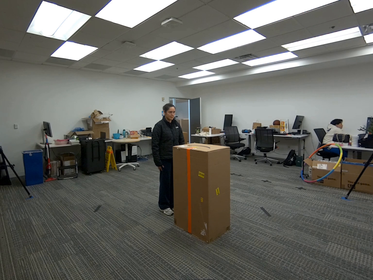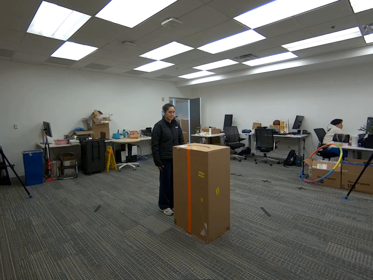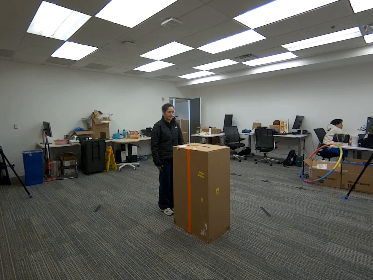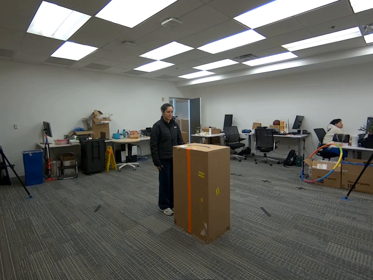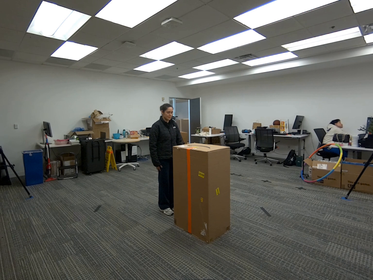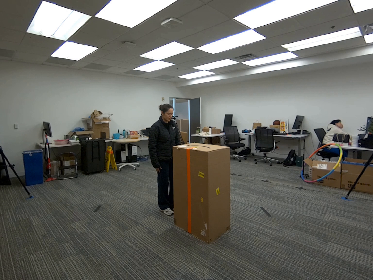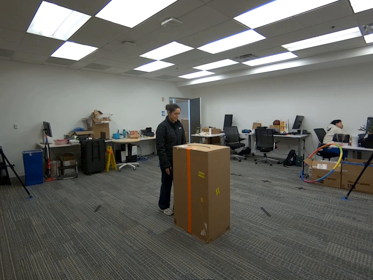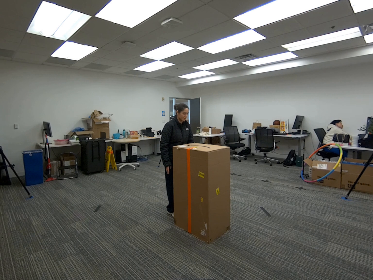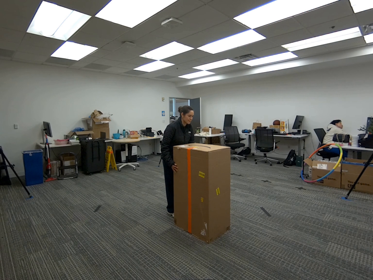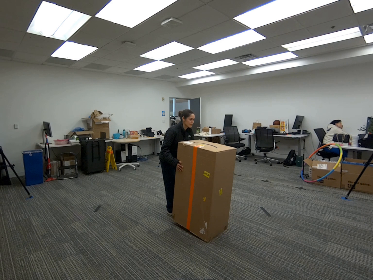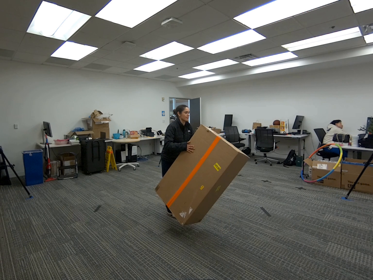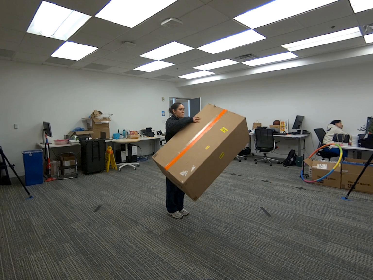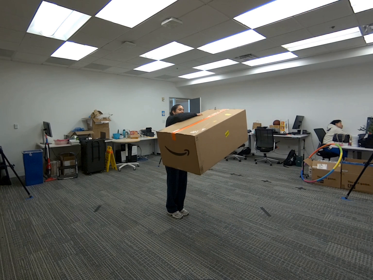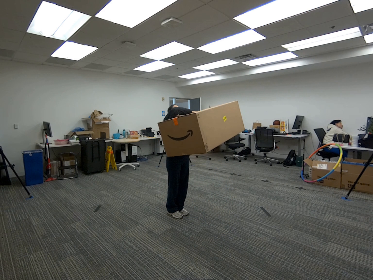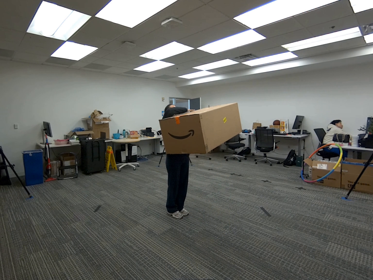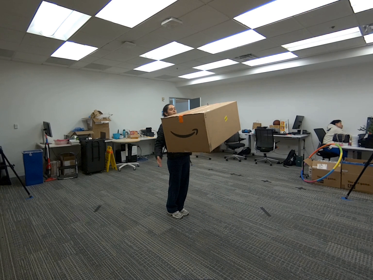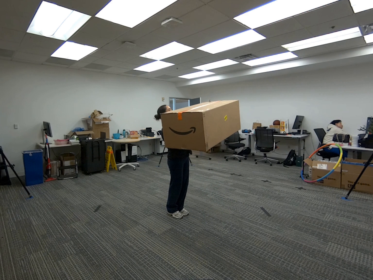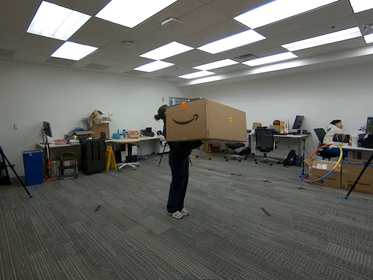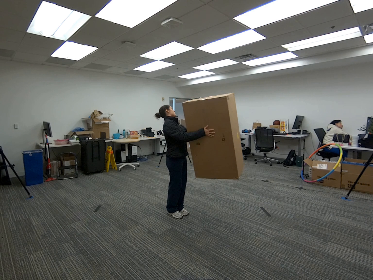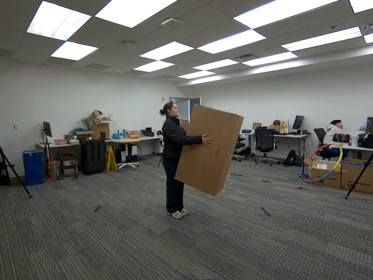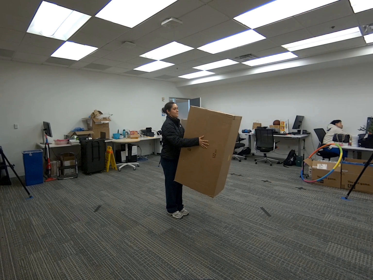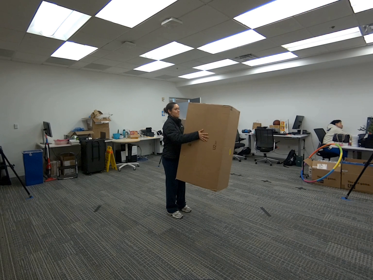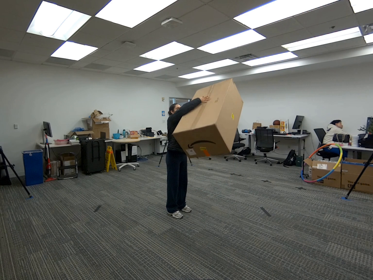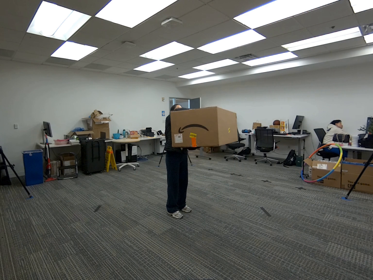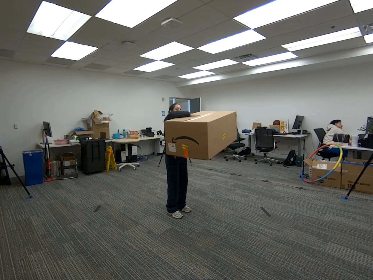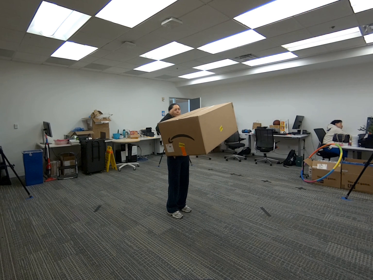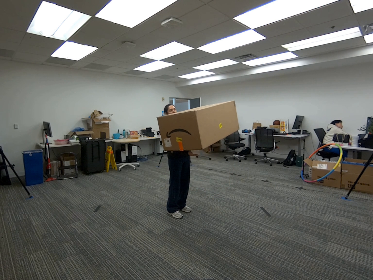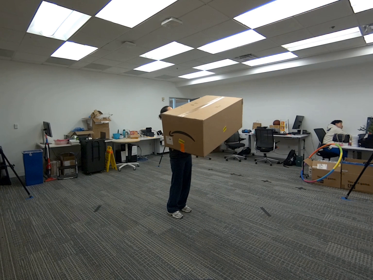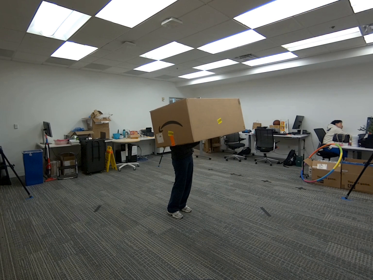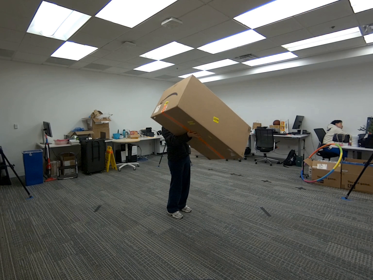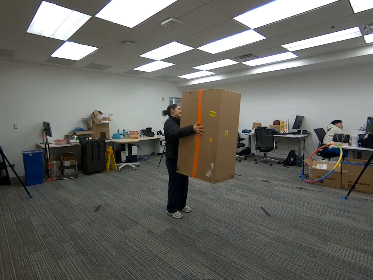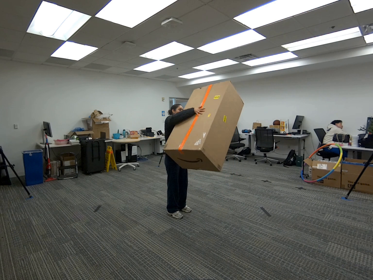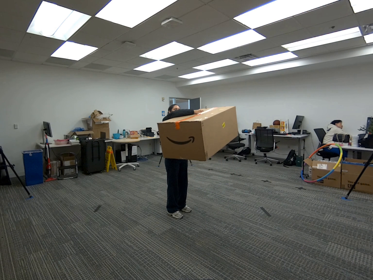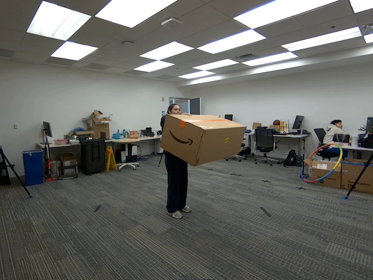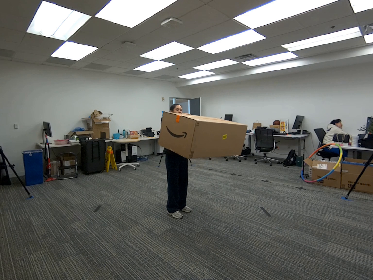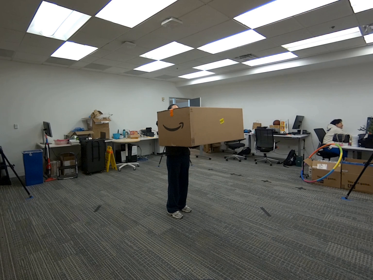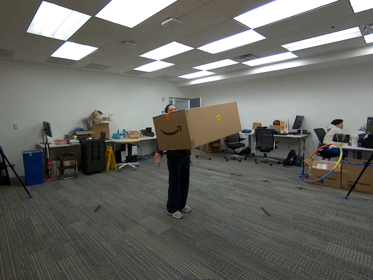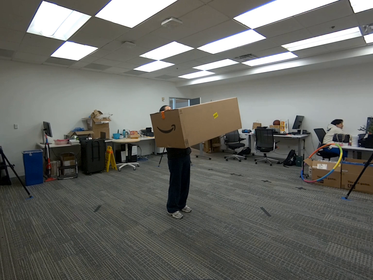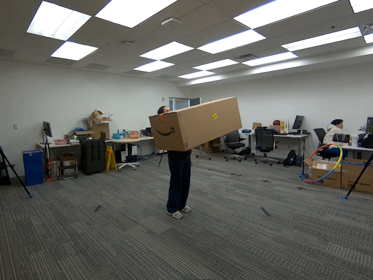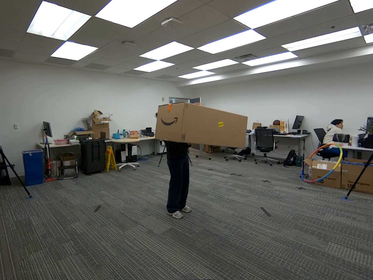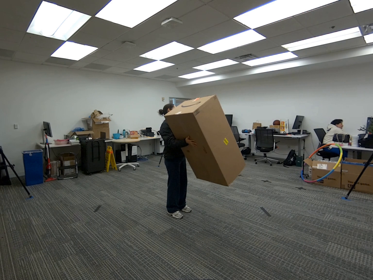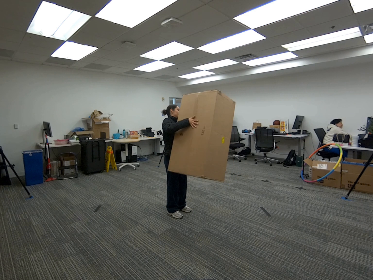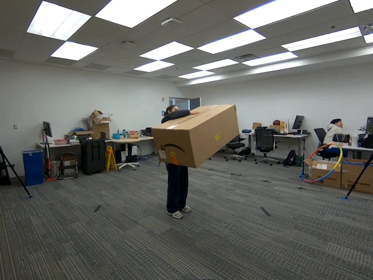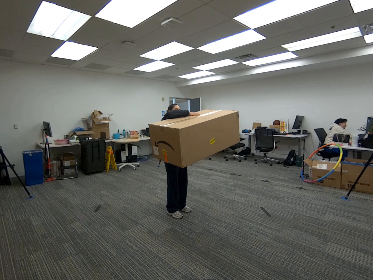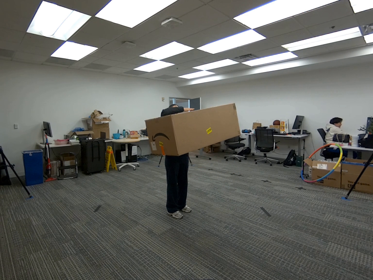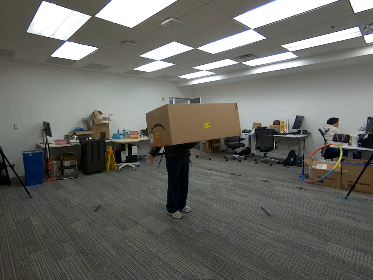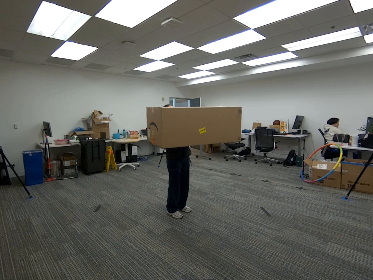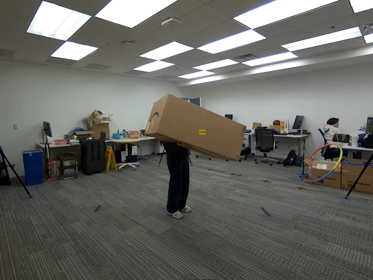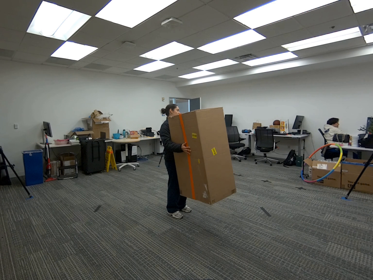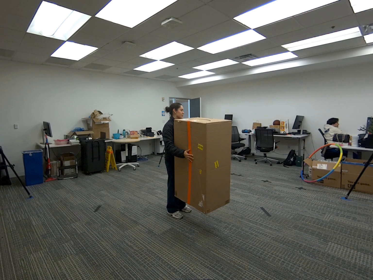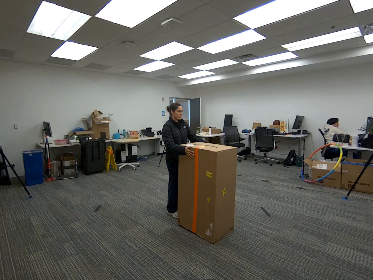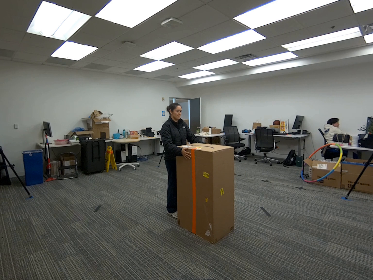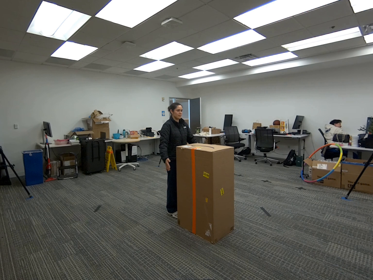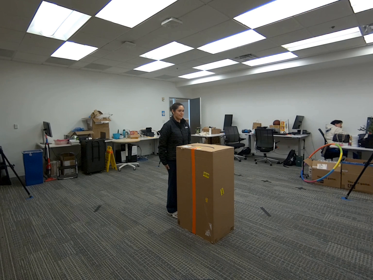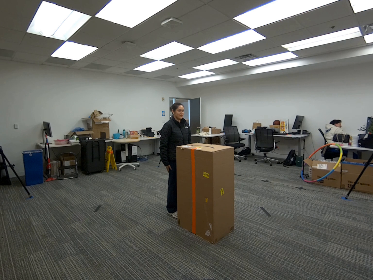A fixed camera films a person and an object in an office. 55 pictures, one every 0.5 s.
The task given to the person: Walk to the giant cardboard box on the ground and pick it up with both hands. Hold the box vertically in front of you and rotate it in place in midair. When you are finished, lower the box and place it back on the ground.
